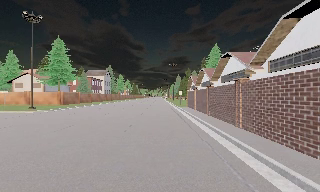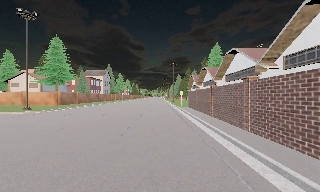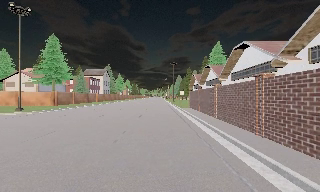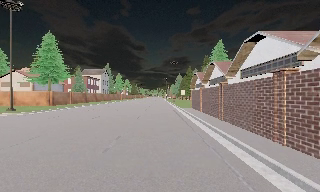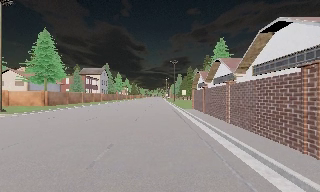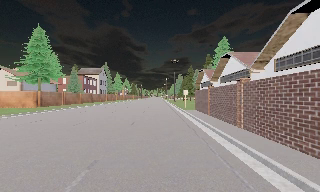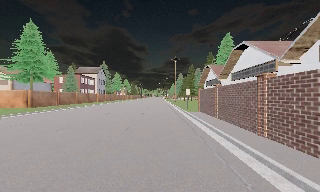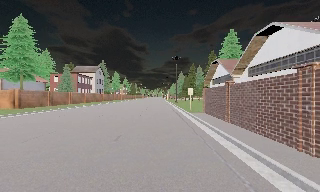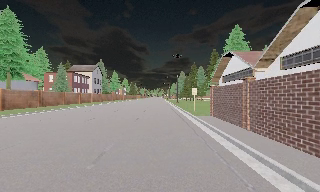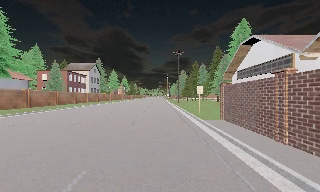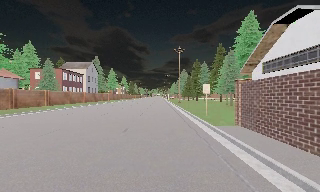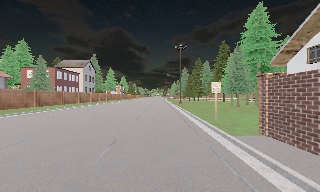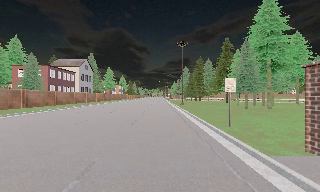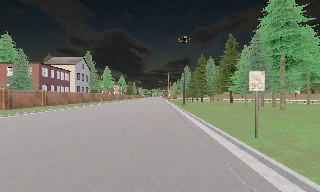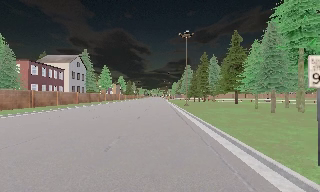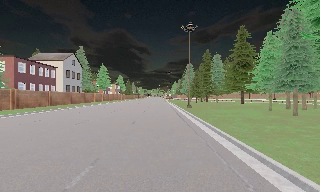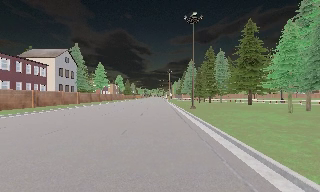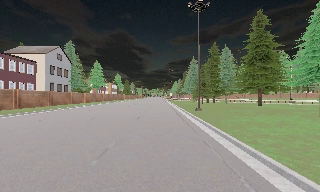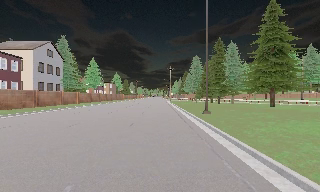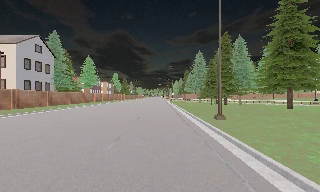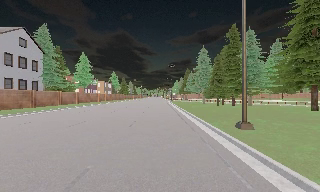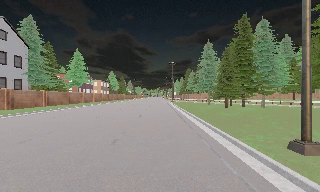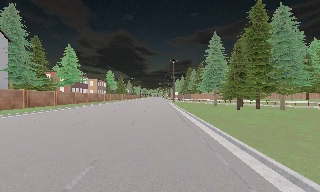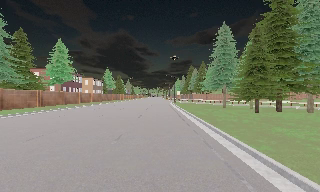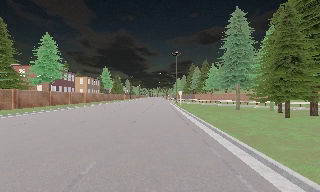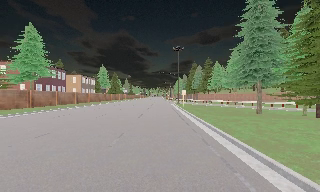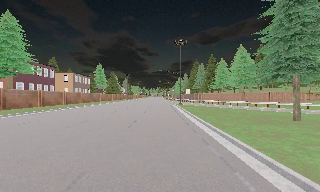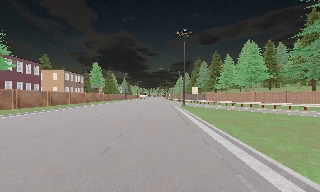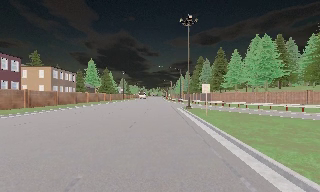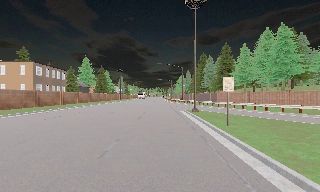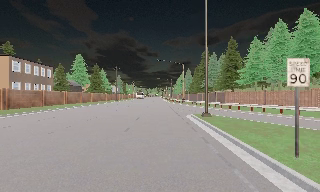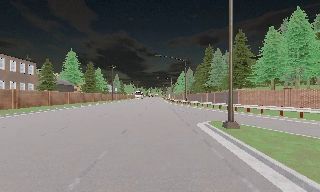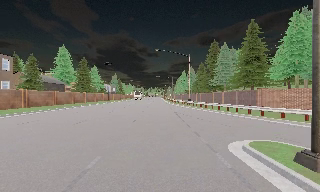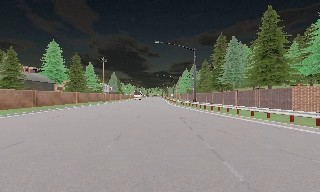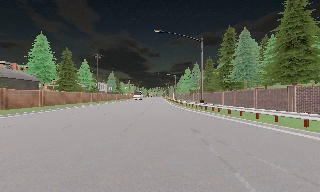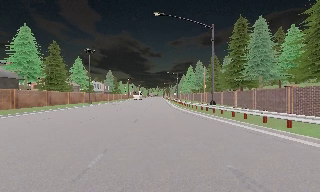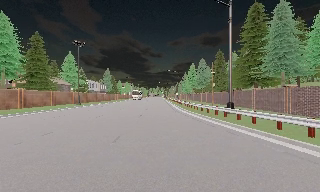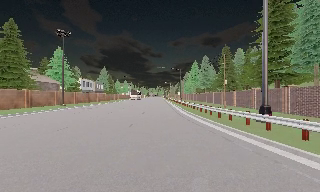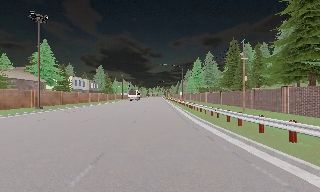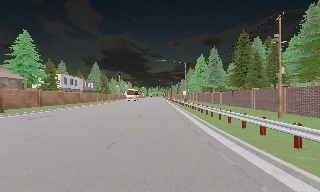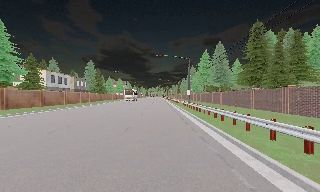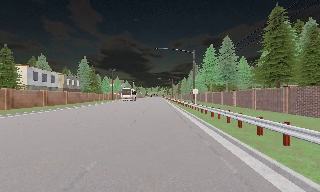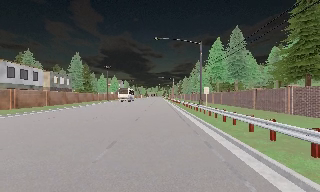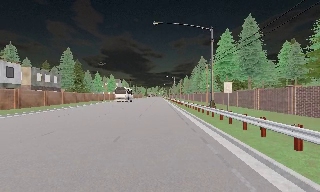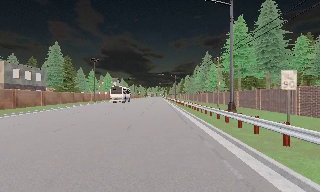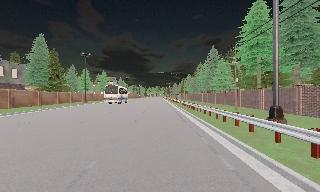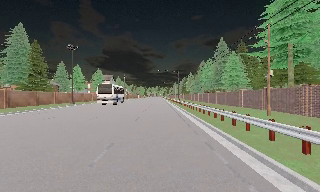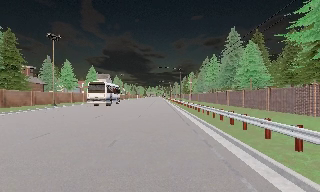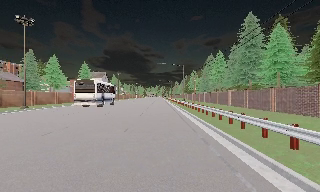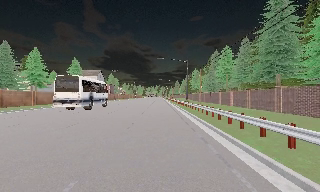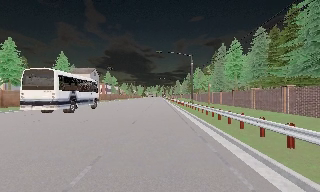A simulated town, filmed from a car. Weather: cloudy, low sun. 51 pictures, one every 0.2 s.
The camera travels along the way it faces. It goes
forward.
0.0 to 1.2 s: The camera travels forward, about 7 m, so what stands in front looms larger. It gains speed.
1.2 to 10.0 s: The camera travels forward, about 180 m, so what stands in front looms larger. It gains speed.
The film runs forward here.
